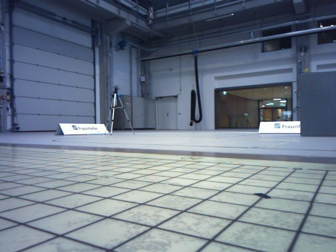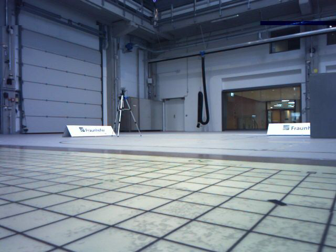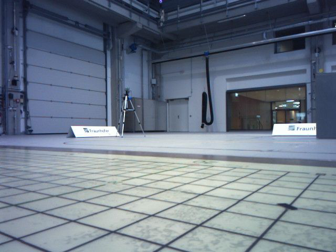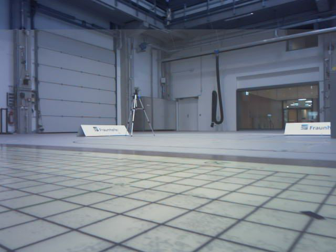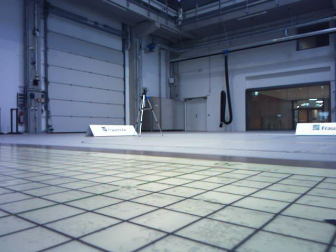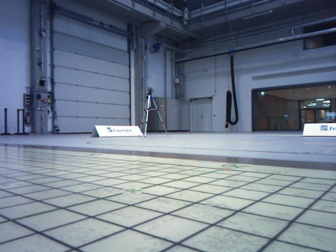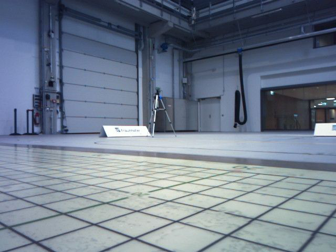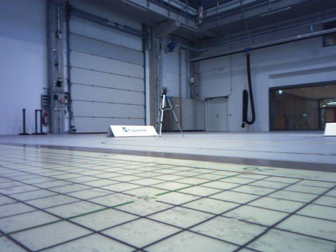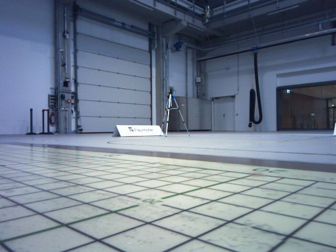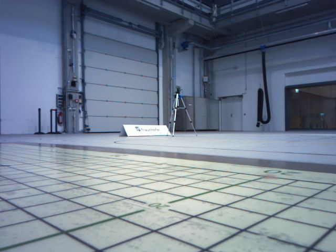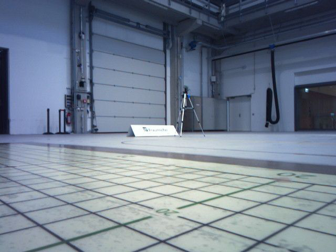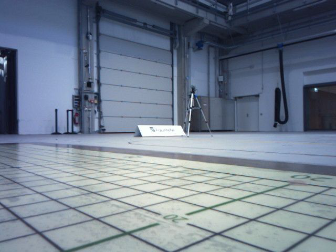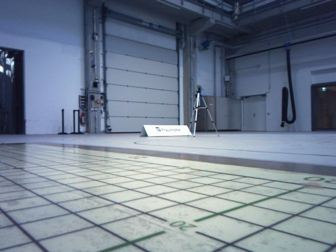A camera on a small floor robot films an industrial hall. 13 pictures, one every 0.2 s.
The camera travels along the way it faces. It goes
forward.
0.0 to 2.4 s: The camera pans to its left, which is counterclockwise from overhead, by about 15 degrees. It travels forward, about 0.5 m, so what stands in front looms larger.
The film runs forward here.
